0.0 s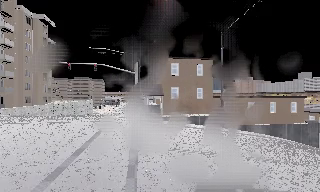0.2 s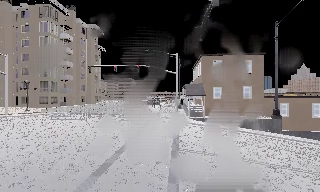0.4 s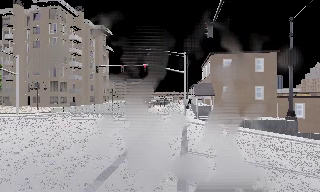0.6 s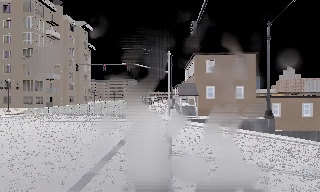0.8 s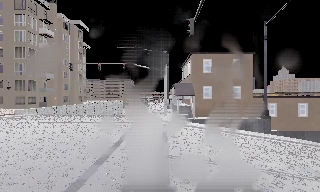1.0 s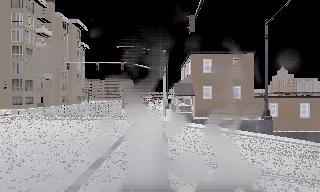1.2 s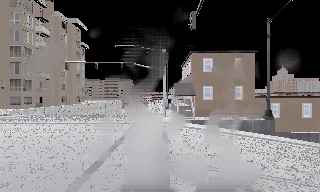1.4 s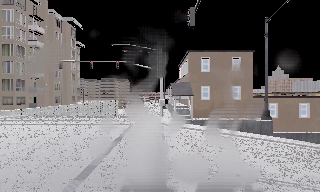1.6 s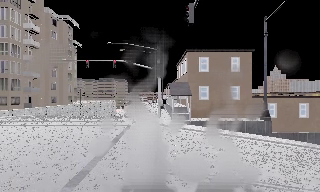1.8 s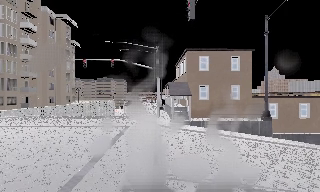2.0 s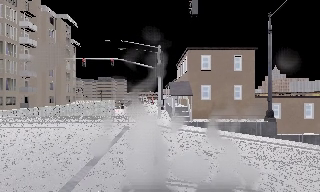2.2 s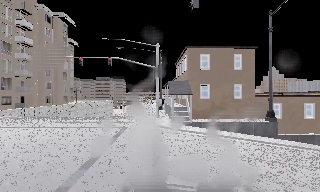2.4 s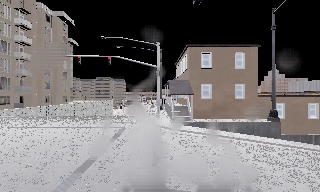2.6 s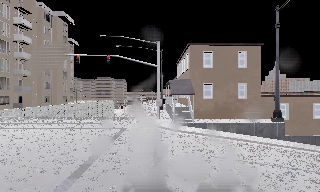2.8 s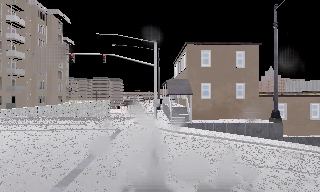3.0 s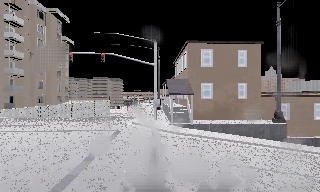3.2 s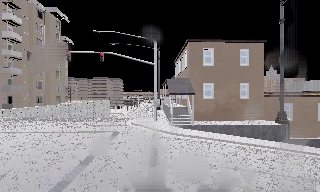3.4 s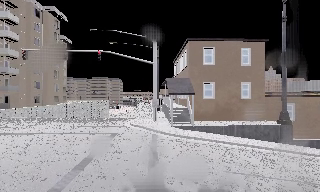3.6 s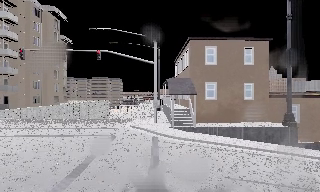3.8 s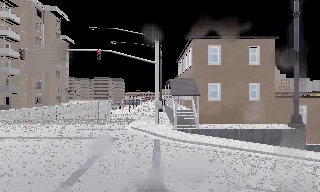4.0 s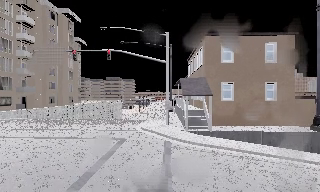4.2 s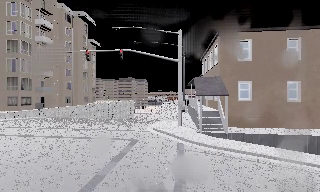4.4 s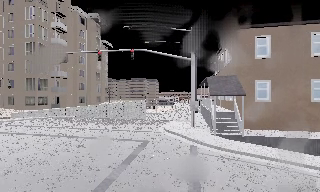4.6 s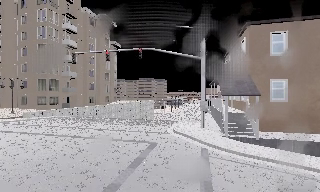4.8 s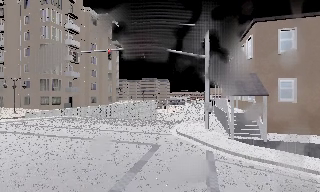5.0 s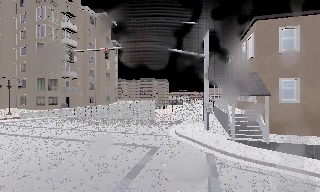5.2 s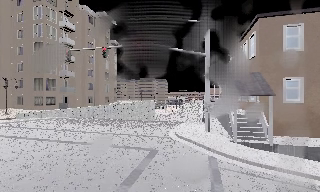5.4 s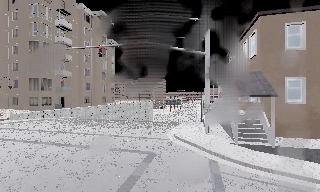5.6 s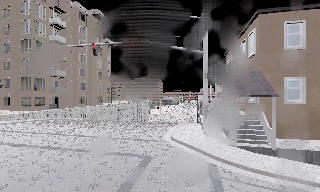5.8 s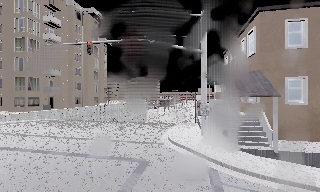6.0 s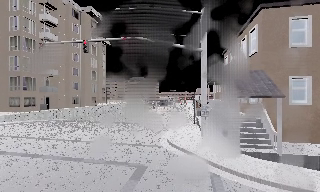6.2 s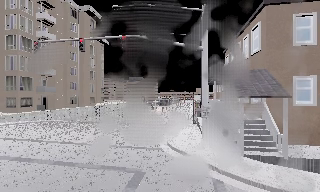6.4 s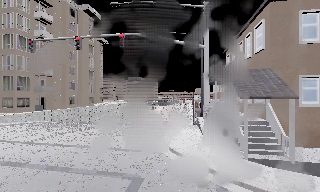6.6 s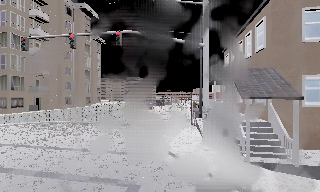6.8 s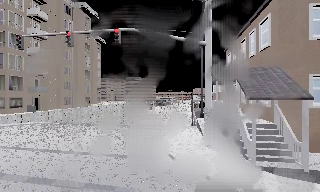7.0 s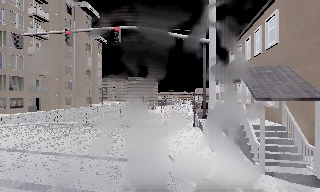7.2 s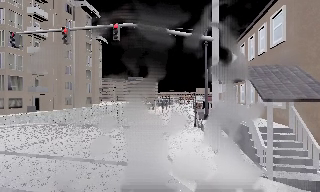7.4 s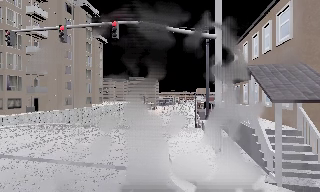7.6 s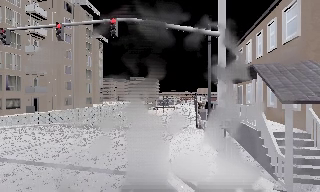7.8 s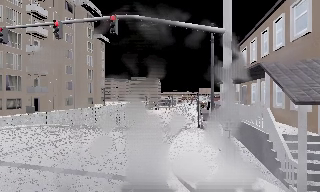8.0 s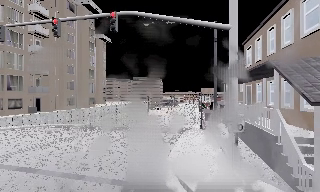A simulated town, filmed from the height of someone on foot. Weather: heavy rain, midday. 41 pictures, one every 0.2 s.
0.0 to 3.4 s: The camera travels forward, about 6 m, so what stands in front looms larger.
3.4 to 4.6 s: The camera pans to its left, which is counterclockwise from overhead, by about 15 degrees. It travels forward, about 2 m, so what stands in front looms larger.
4.6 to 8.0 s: The camera travels forward, about 6 m, so what stands in front looms larger.
The film runs forward here.
